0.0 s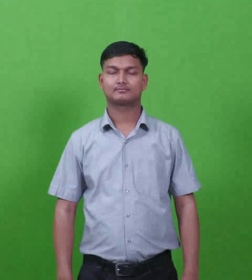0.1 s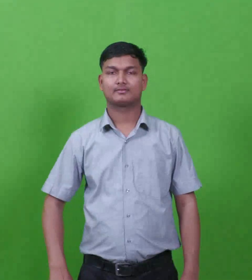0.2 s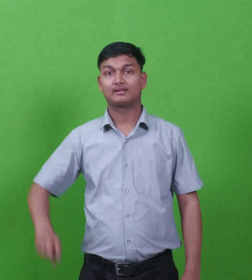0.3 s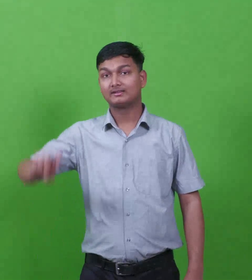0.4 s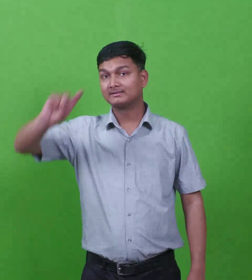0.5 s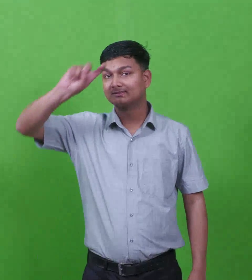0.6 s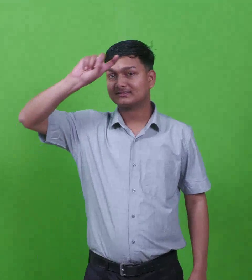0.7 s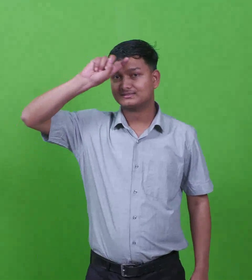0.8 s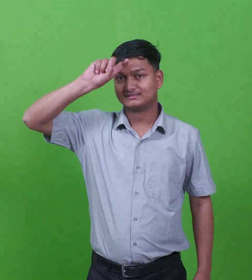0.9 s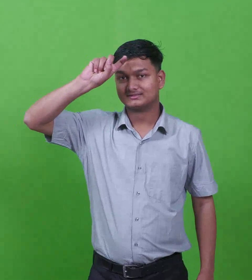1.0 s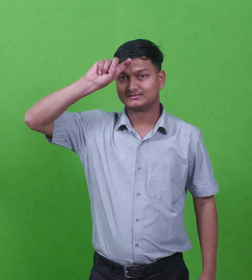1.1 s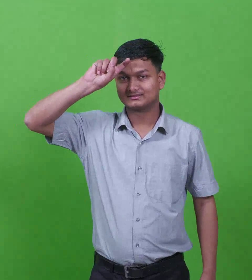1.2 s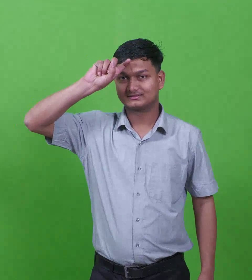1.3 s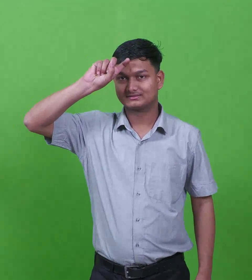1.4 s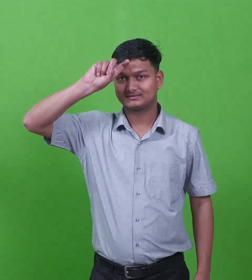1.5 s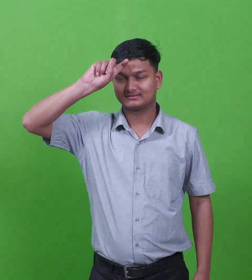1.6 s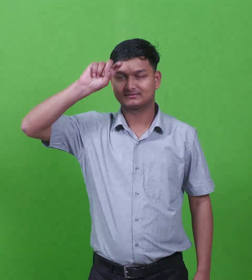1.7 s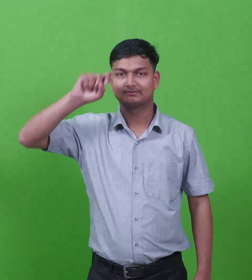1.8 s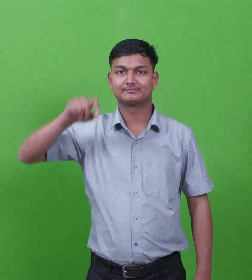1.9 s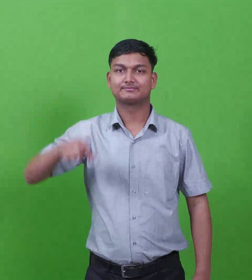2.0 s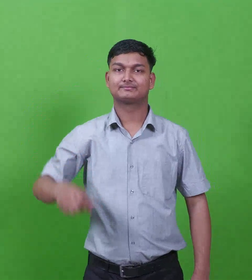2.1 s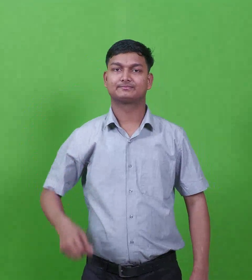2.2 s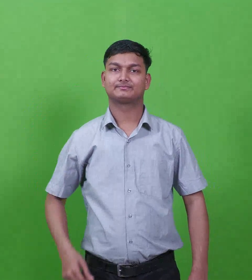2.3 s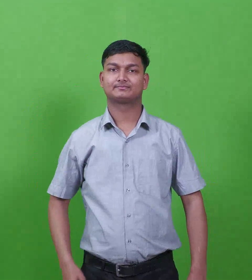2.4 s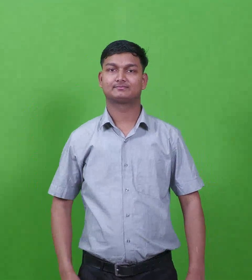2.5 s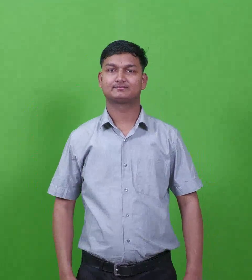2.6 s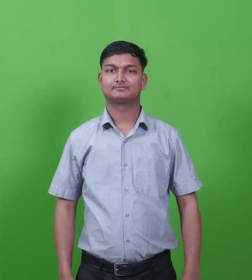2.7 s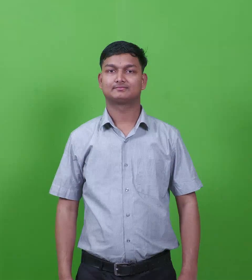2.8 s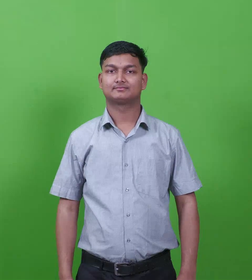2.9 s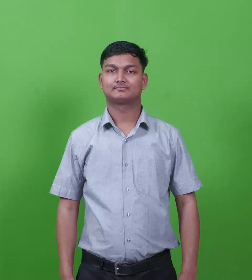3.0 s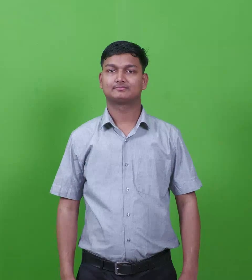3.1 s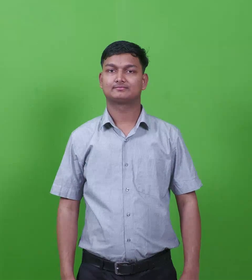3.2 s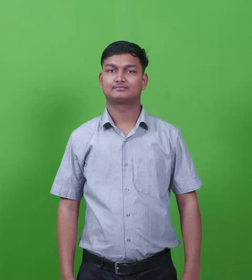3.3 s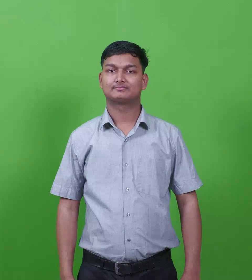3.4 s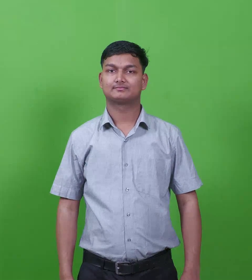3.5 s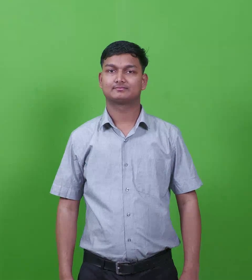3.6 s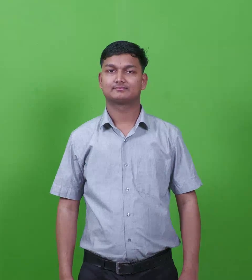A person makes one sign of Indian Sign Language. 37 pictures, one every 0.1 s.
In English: egypt
